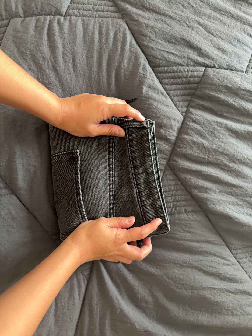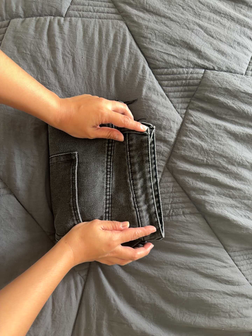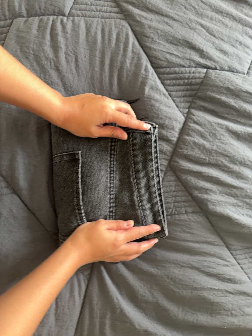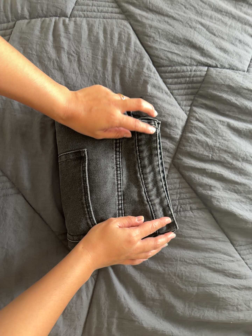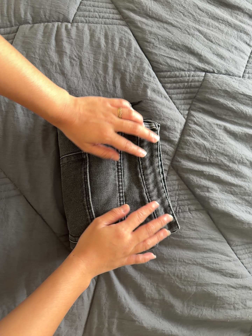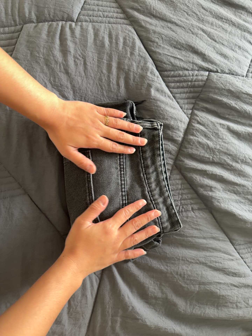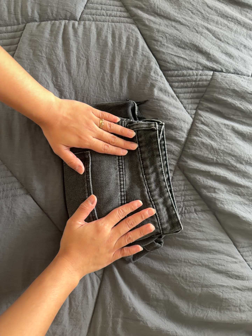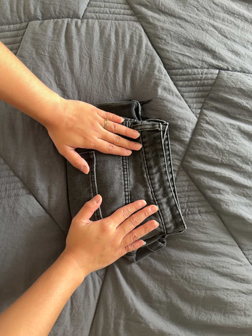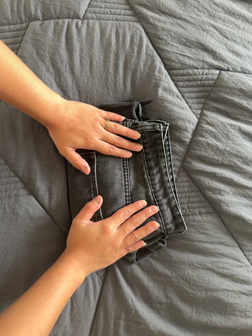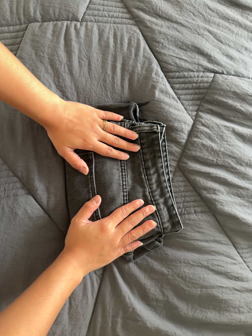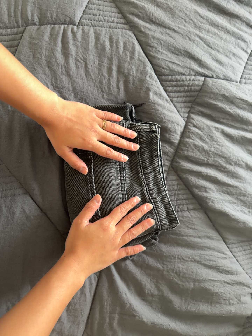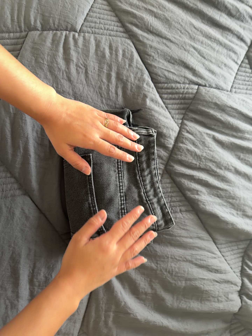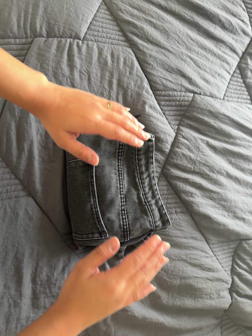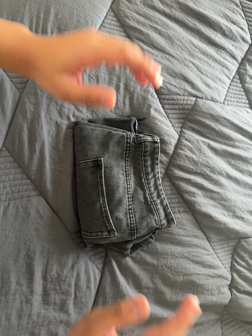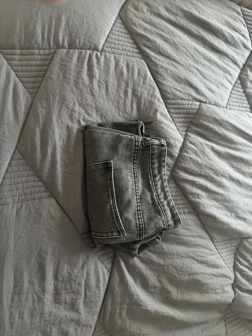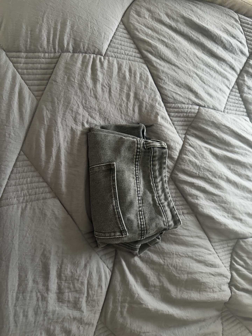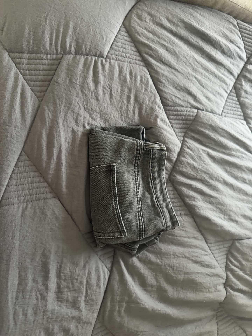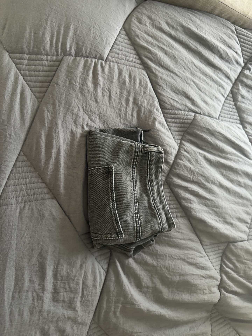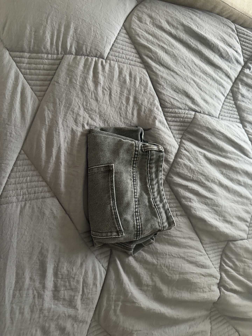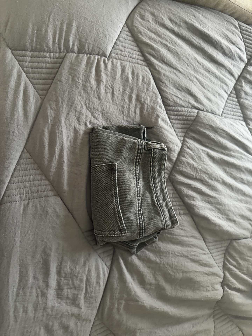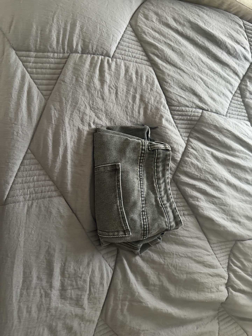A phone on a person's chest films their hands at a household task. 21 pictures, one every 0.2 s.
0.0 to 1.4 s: The camera shifts only a little, or ends up much as it began.
1.4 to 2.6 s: The camera pans to its right by about 10 degrees. It travels to its left and backward, about 12 cm.
2.6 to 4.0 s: The camera travels to its left, about 6 cm.
The film runs forward here.
